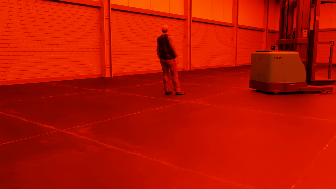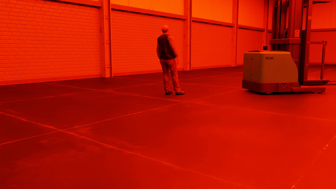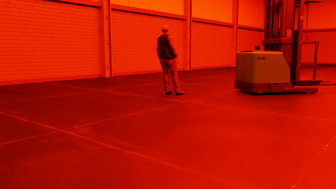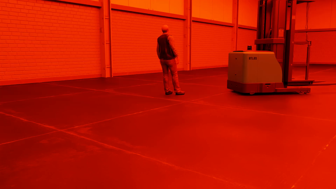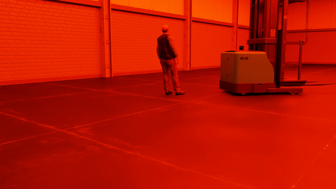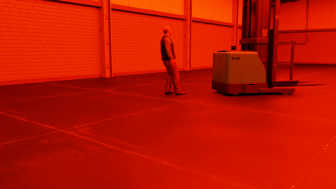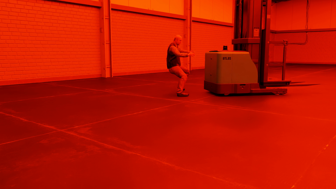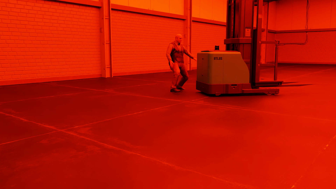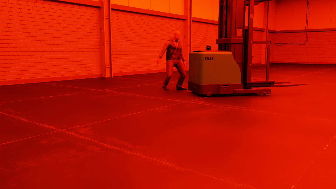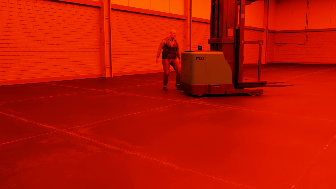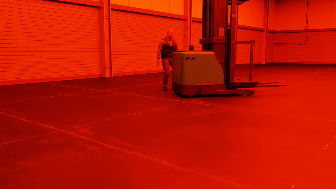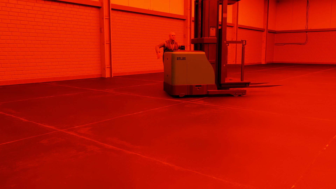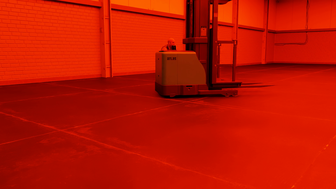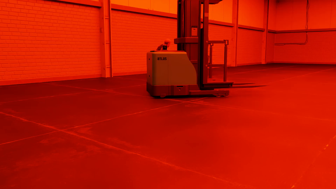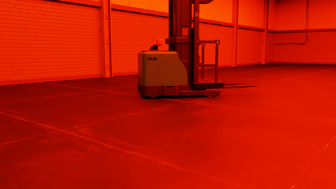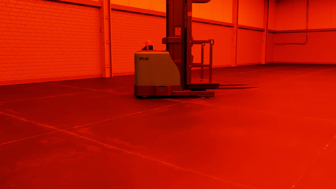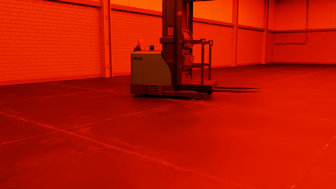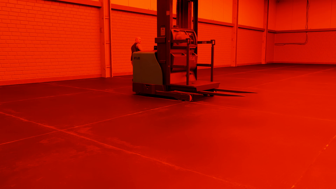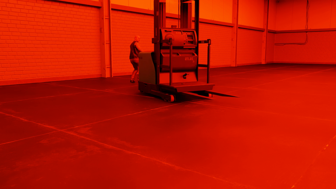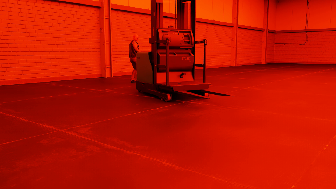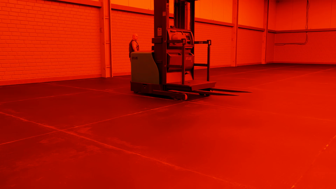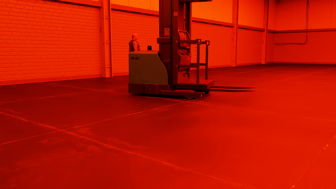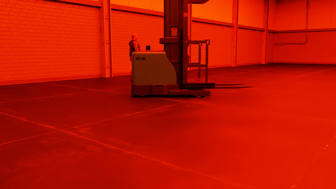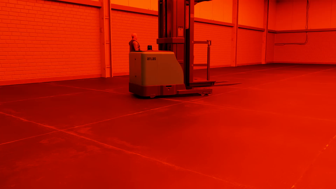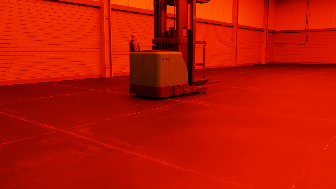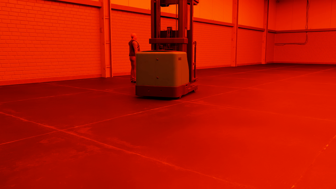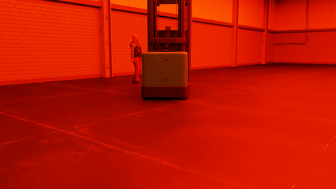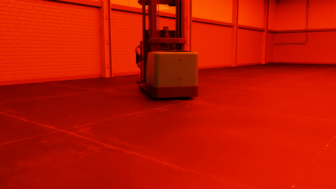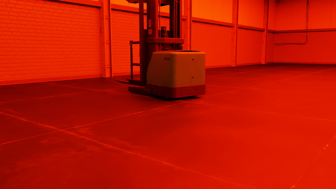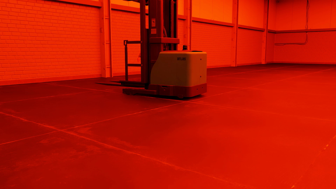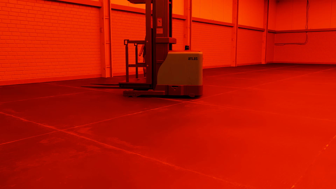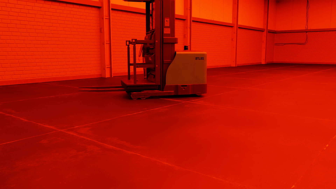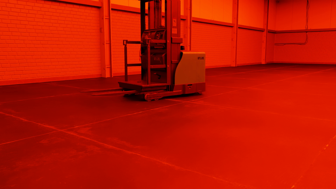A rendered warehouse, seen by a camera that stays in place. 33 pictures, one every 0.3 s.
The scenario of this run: Near miss between a forklift and a person.
